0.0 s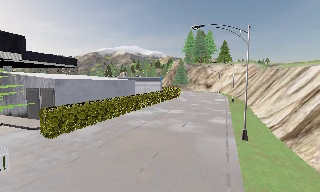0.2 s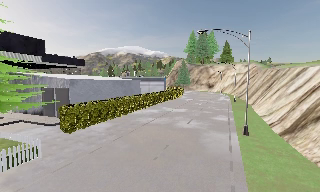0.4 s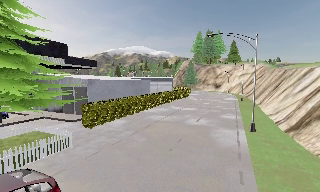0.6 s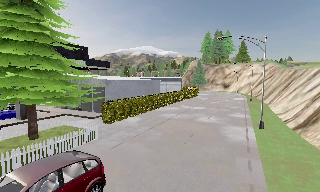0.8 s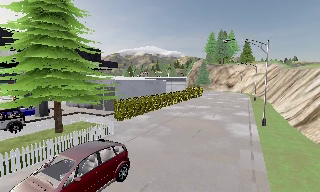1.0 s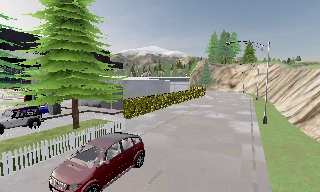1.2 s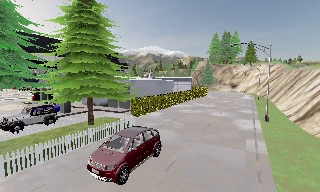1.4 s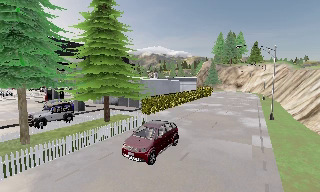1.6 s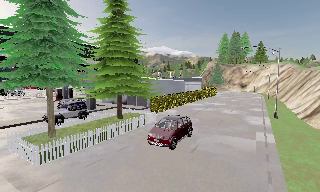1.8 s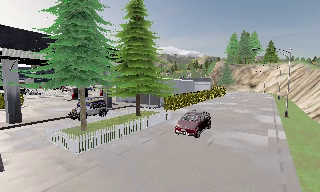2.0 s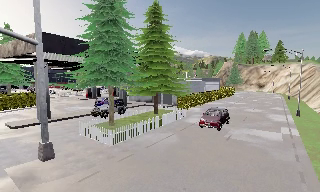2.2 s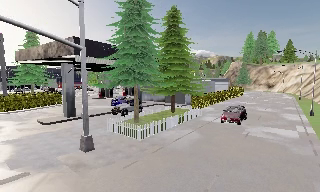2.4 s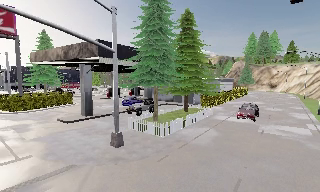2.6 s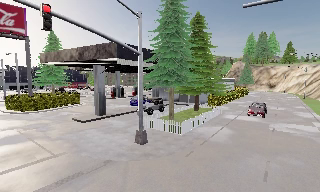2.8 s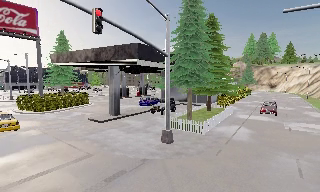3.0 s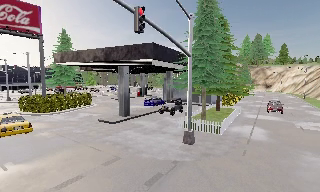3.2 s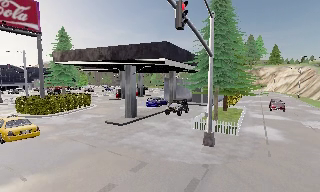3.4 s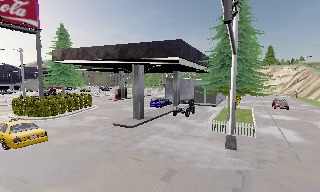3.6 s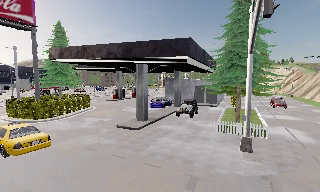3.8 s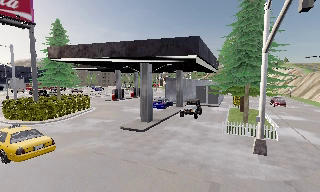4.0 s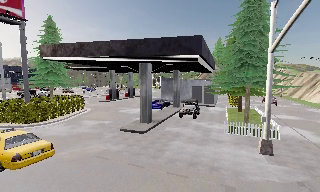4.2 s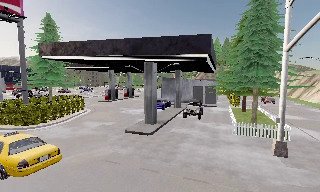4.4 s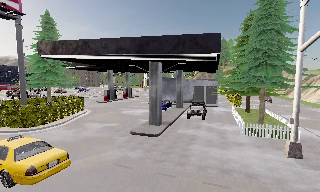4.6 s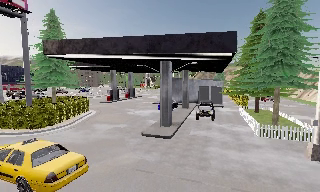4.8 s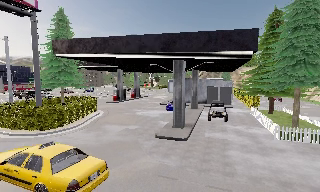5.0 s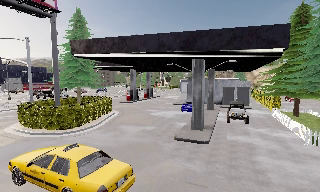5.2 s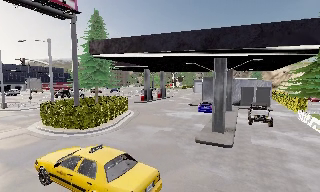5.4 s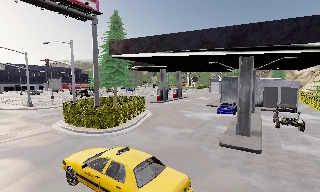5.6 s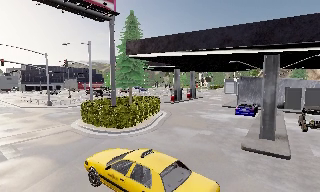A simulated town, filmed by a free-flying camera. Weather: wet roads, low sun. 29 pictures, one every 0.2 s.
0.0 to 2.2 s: The scene slides to the right, as the camera pans about 15 degrees to its left. It travels backward and to its left, about 13 m, so what stands in front gets smaller.
2.2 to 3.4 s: The camera travels to its left, about 10 m, so close, fixed things drift to the right.
3.4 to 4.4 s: The camera travels to its left and forward, about 4.5 m, so close, fixed things drift to the right.
4.4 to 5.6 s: The camera swings to its left by about 15 degrees, and the scene slides to the right. It travels to its left and forward, about 4.5 m, so close, fixed things drift to the right. It loses speed.
The film runs backward here.
